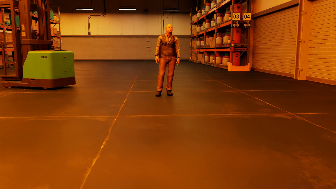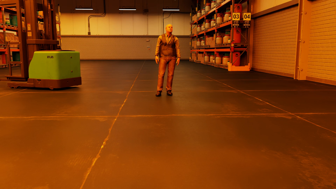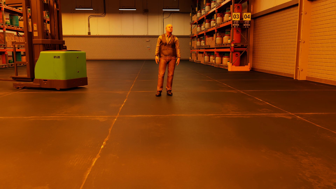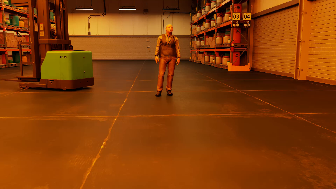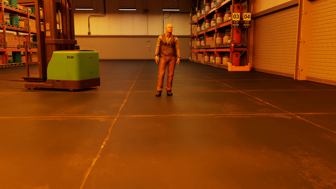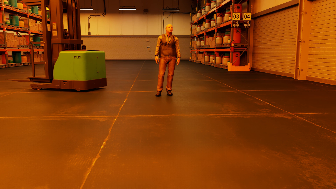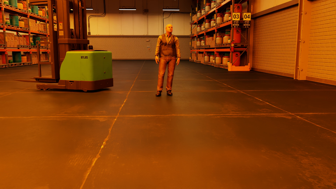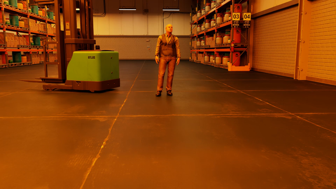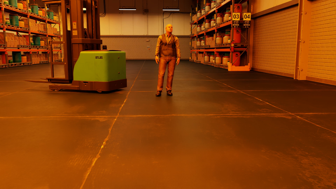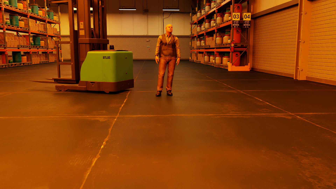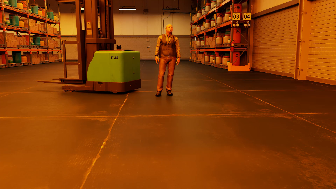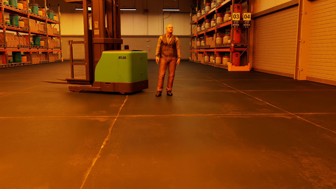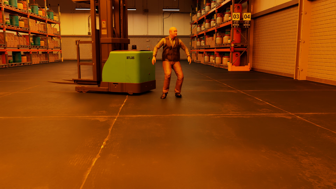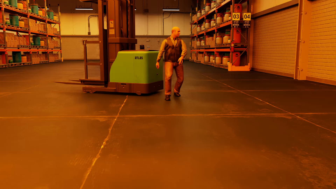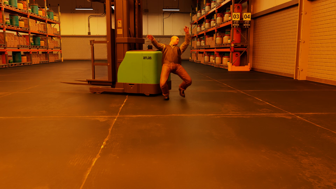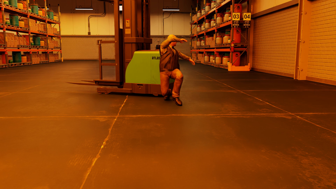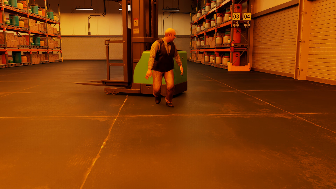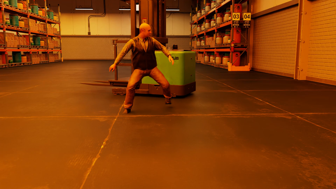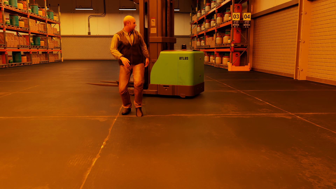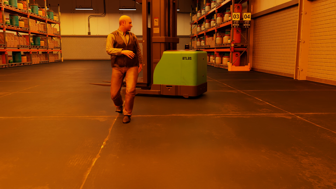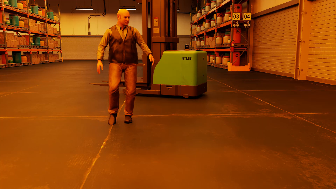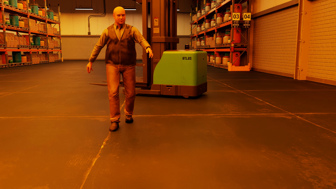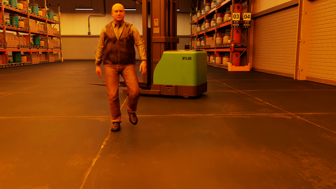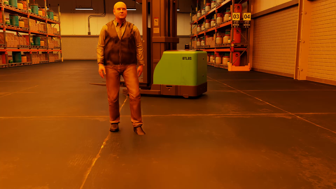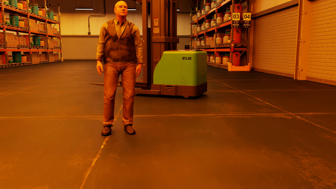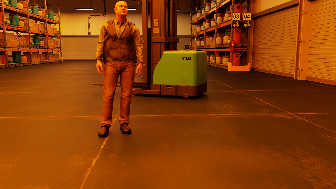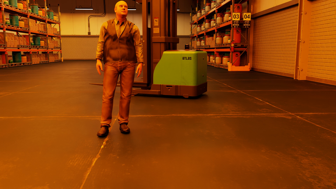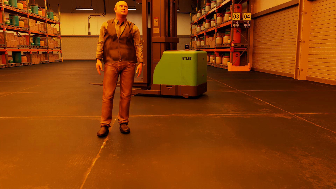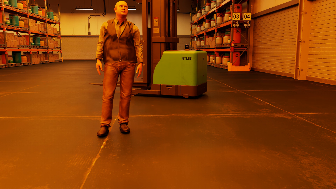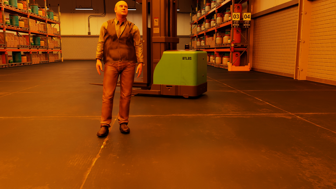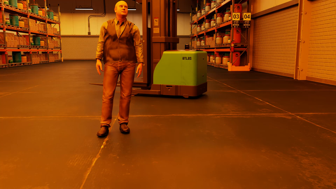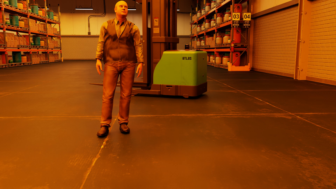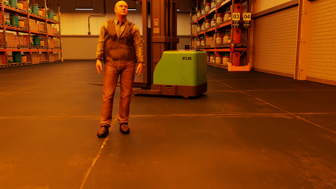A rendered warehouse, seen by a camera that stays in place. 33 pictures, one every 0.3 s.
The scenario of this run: Near miss between a forklift and a person.
